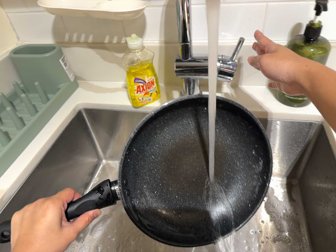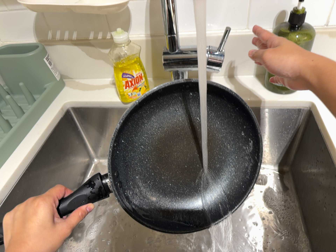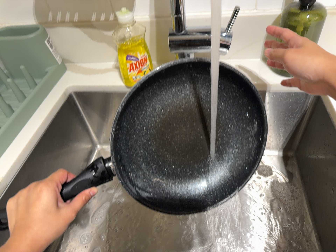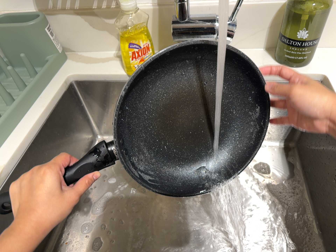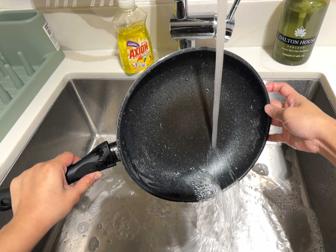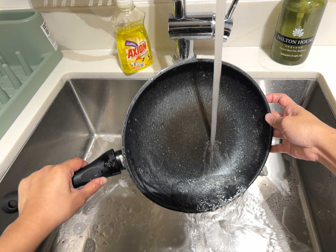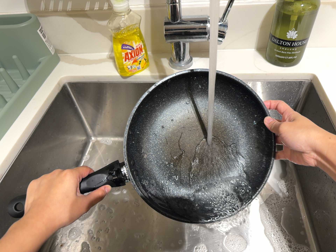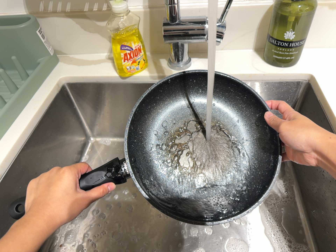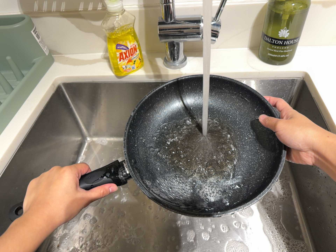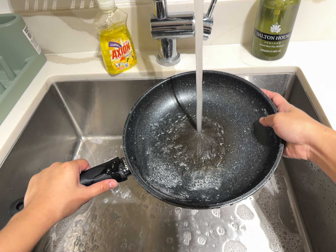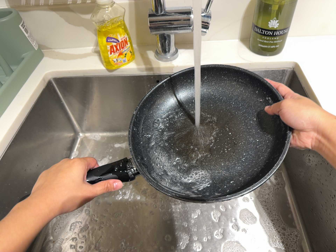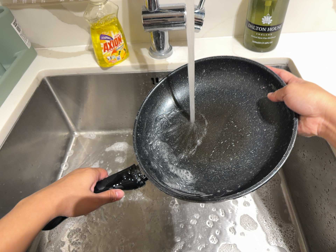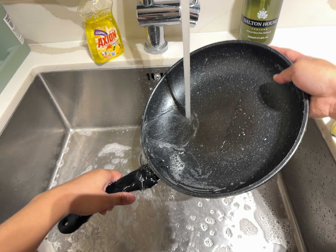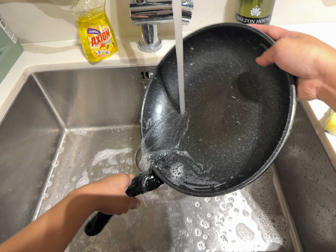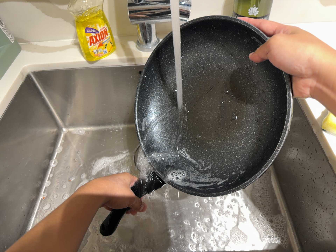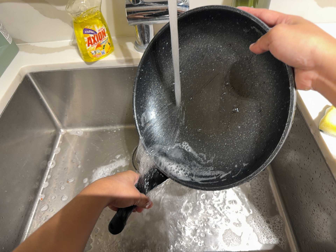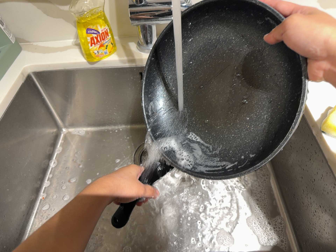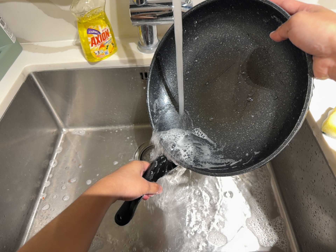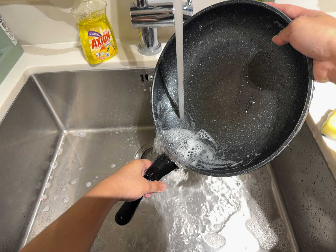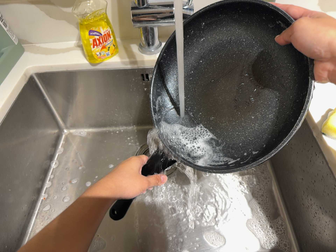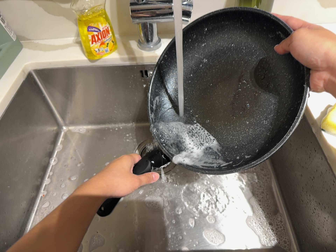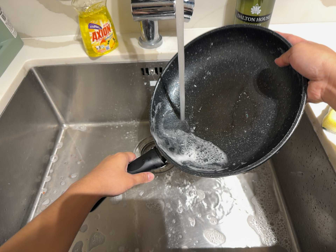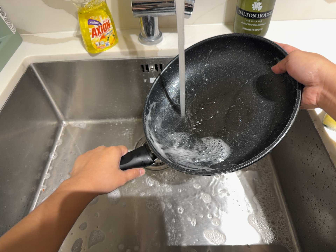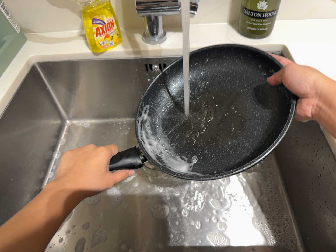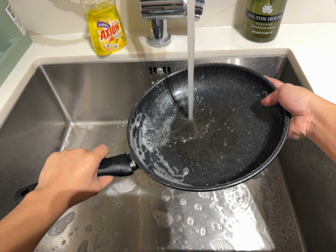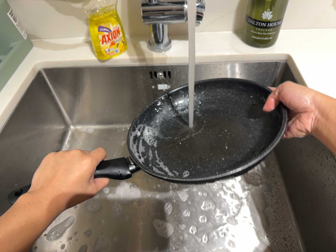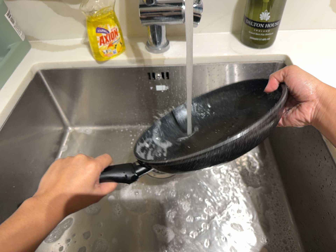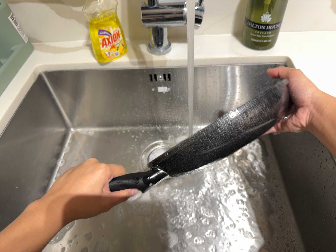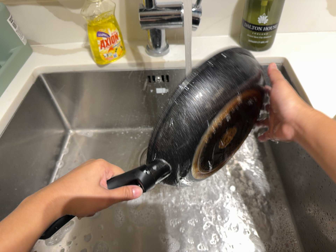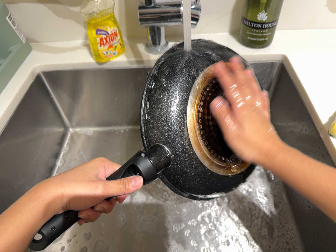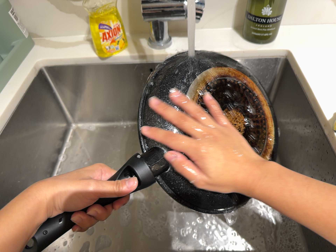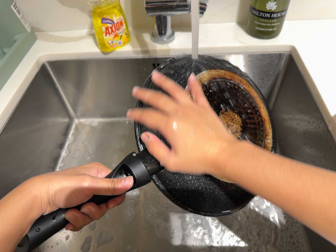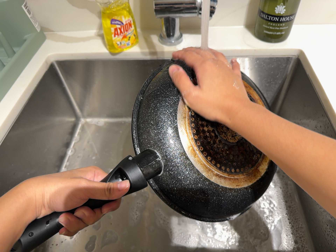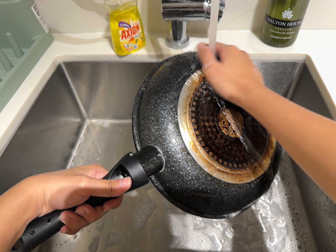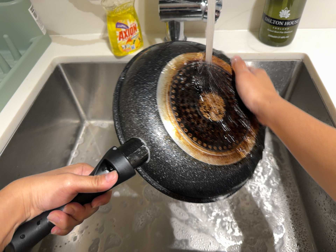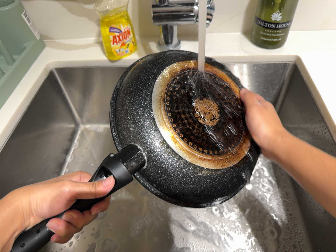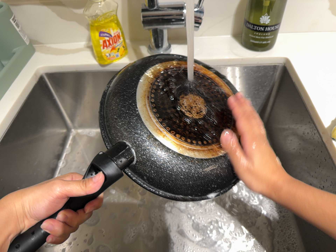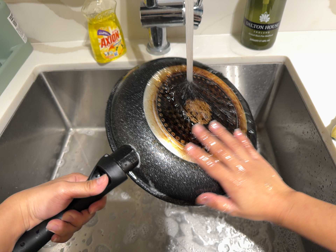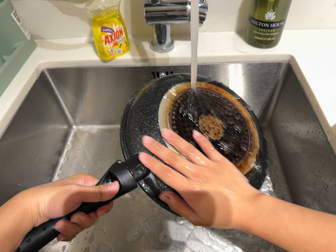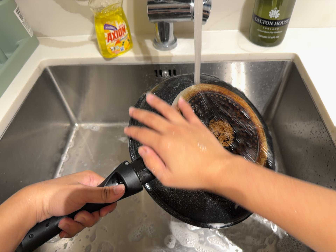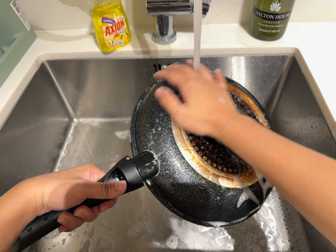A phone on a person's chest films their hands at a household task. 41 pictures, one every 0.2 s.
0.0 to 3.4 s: The camera swings to its right by about 10 degrees, and the scene slides to the left.
3.4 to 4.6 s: The camera keeps its place and its aim.
4.6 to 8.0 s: The camera shifts only a little, or ends up much as it began.
The film runs backward here.
